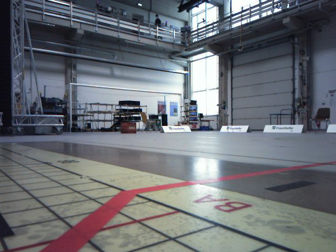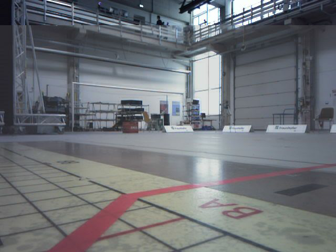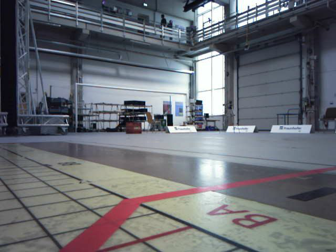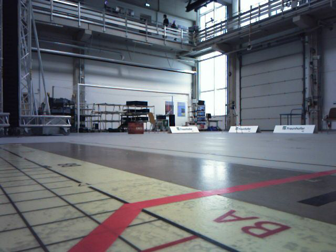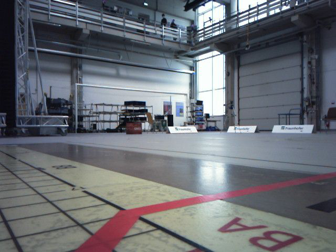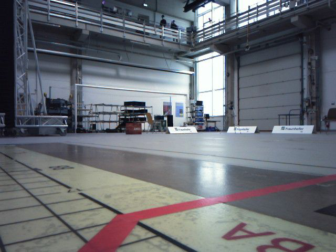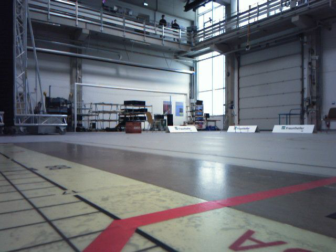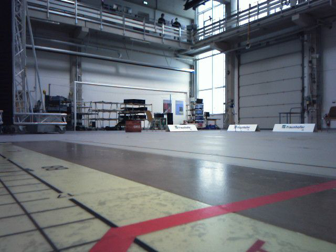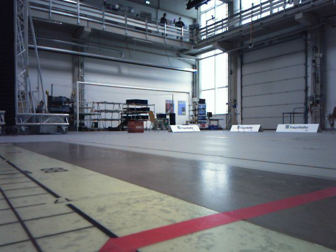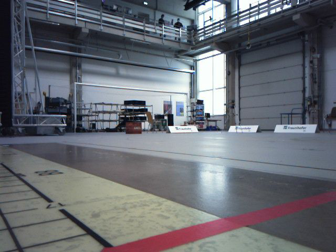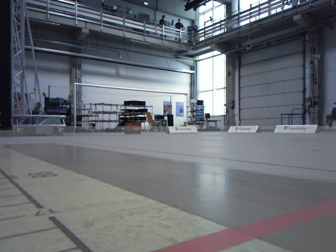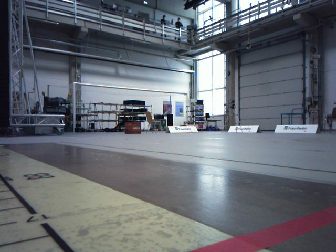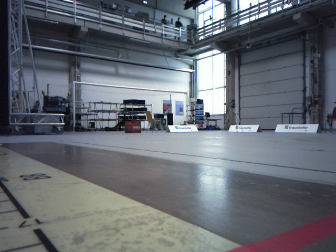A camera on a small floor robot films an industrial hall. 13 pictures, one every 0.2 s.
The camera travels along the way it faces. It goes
forward.
0.0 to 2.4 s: The camera travels forward, about 0.5 m, so what stands in front looms larger.
The film runs forward here.
